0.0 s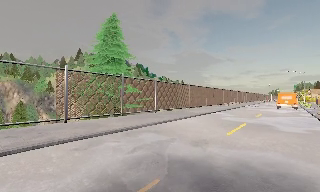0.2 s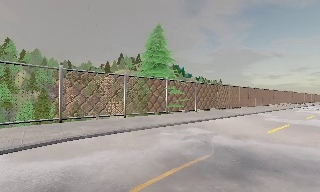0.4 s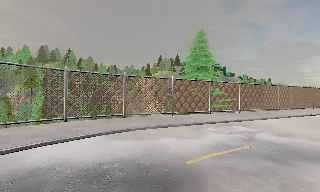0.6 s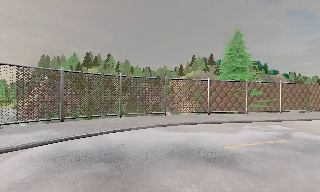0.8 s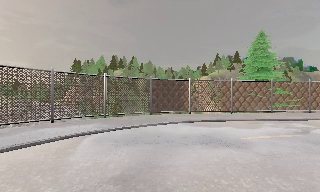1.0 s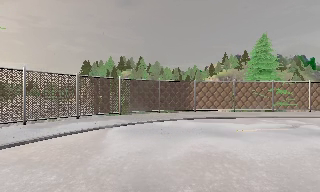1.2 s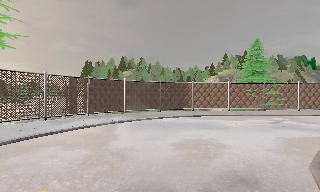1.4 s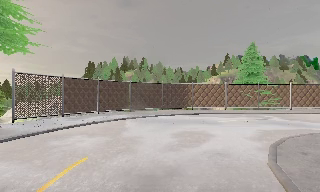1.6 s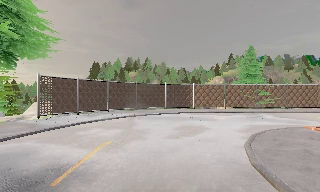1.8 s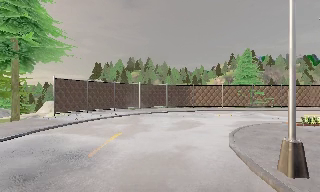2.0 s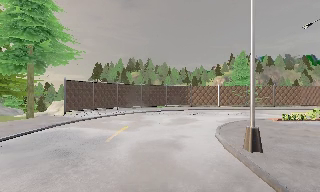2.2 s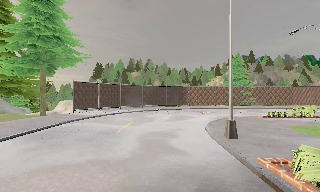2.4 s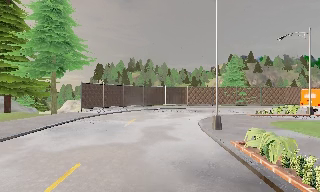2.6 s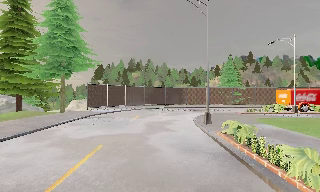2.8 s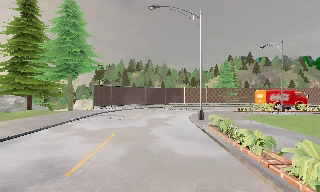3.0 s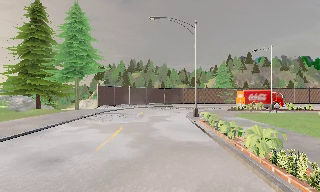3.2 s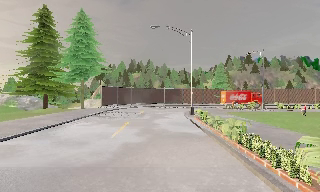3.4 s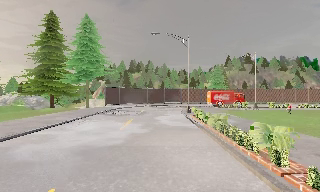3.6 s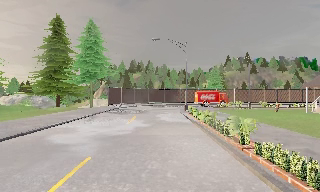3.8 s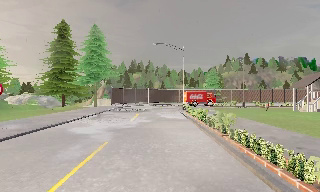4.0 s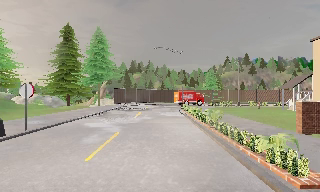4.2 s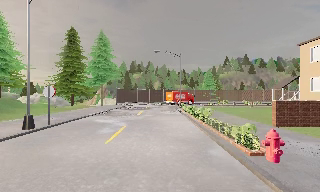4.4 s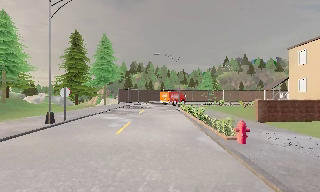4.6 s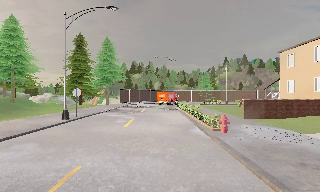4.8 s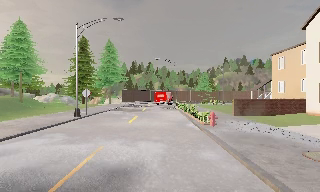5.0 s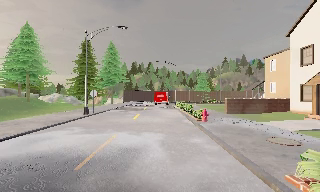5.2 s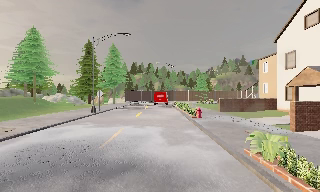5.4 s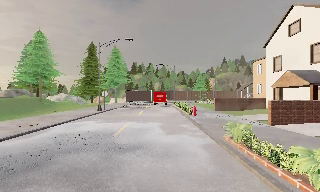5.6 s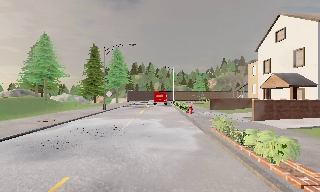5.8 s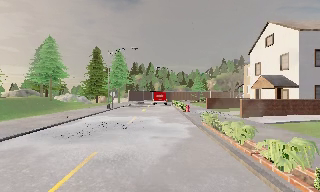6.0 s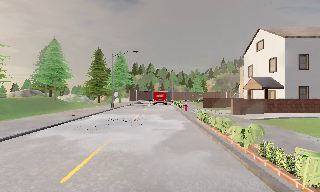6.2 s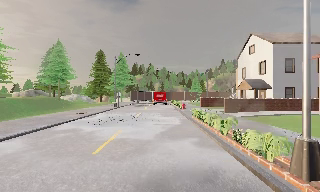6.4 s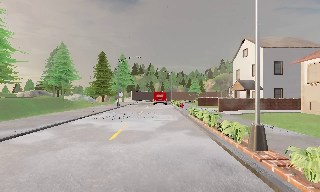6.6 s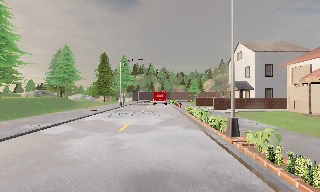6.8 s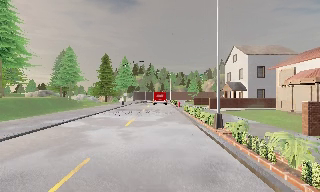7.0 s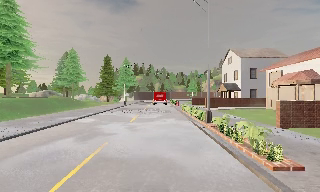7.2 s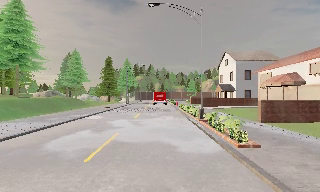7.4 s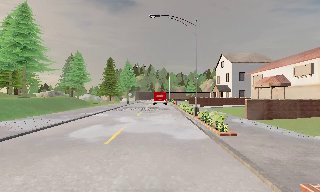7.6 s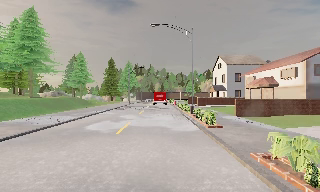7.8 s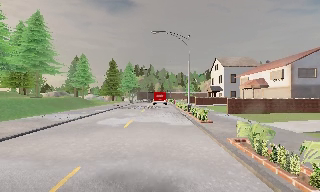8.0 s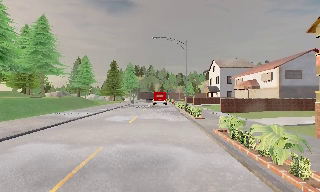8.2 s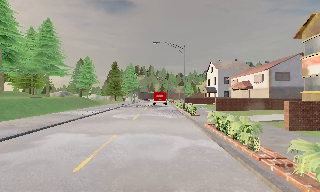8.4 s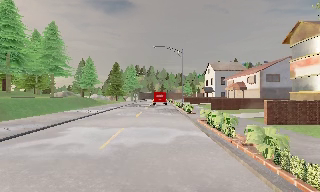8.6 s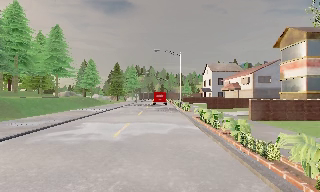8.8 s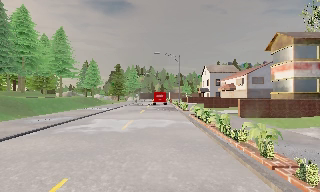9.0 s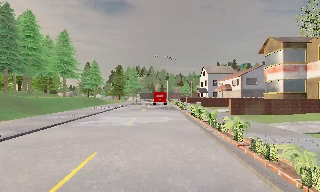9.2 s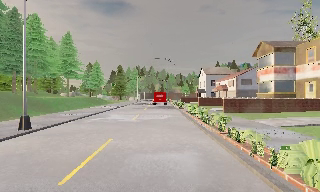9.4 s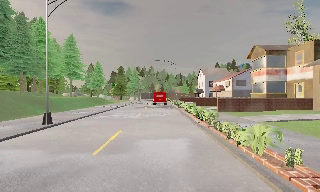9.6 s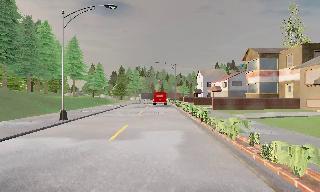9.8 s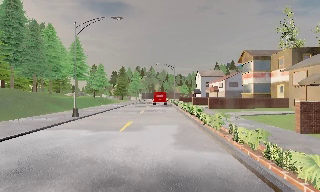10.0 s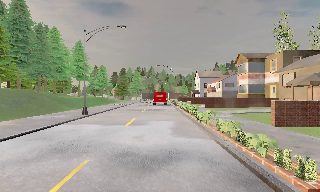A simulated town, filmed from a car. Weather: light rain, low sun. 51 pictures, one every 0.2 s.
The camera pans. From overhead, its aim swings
counterclockwise.
The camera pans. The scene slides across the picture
to the right.
0.0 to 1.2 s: The scene slides to the right, as the camera pans about 50 degrees to its left. It travels backward, about 9 m.
1.2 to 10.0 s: The camera travels backward, about 65 m, so what stands in front gets smaller.
The film runs backward here.
